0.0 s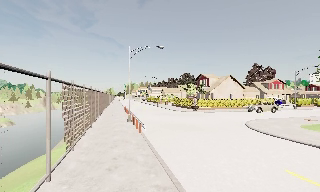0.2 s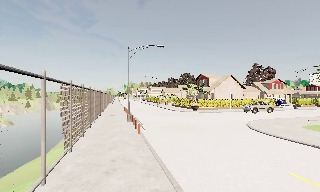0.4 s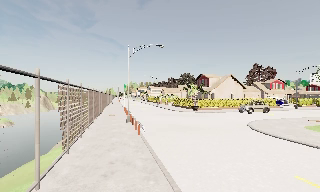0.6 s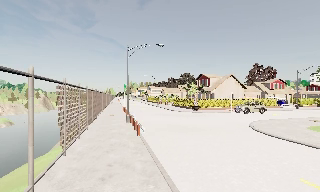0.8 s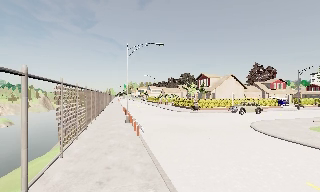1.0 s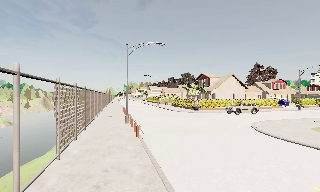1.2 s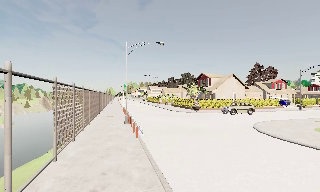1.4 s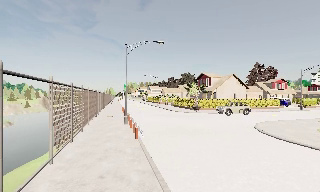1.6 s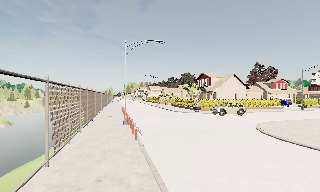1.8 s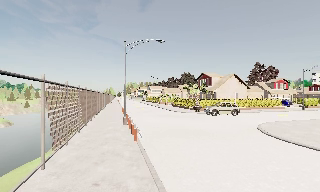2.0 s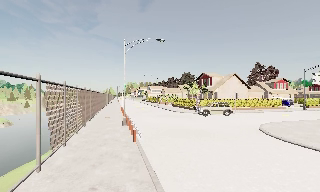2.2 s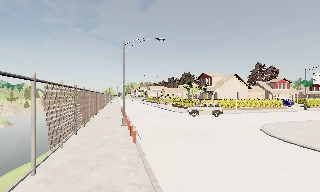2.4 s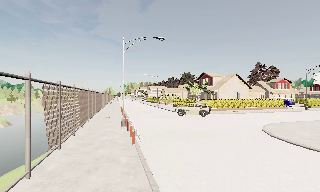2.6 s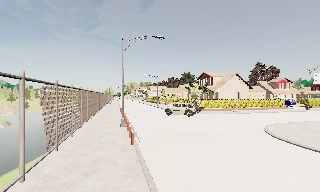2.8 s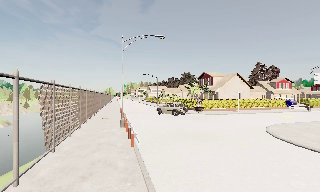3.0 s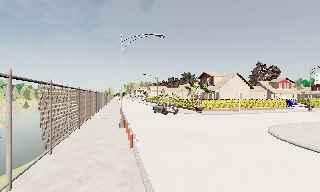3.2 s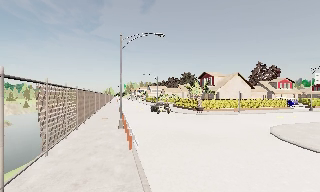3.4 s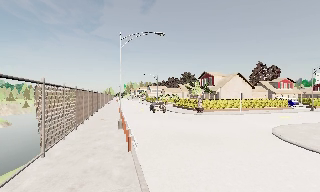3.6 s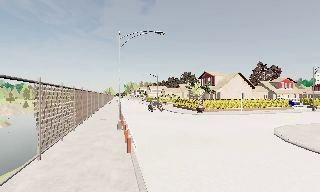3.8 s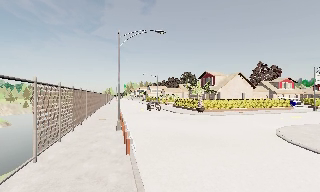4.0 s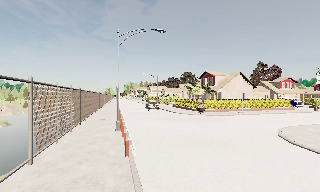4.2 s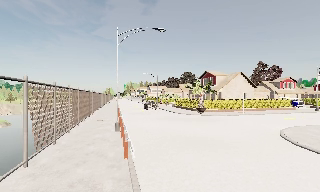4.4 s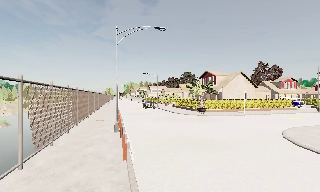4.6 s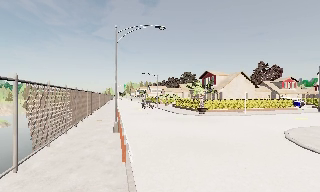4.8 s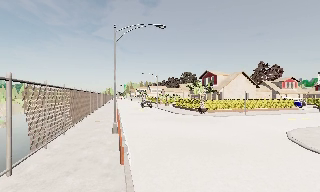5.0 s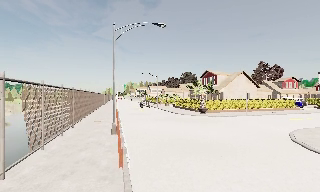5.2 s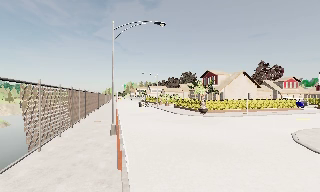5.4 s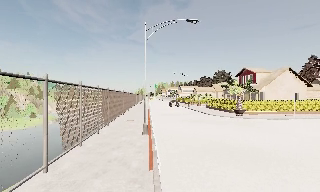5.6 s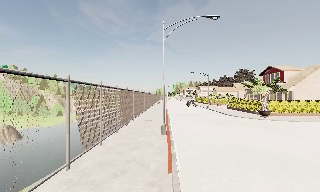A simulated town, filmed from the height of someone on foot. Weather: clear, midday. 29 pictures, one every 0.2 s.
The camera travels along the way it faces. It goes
forward.
0.0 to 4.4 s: The camera travels forward, about 4.5 m, so what stands in front looms larger.
4.4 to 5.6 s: The camera swings to its left by about 15 degrees, and the scene slides to the right. It travels forward, about 1 m, so what stands in front looms larger.
The film runs forward here.
